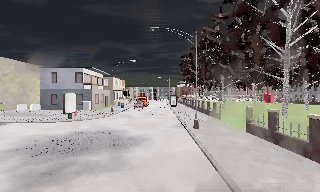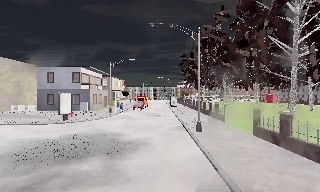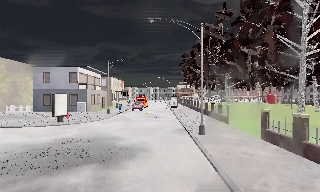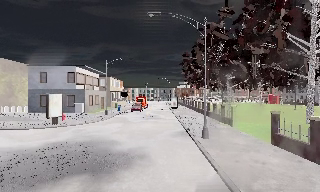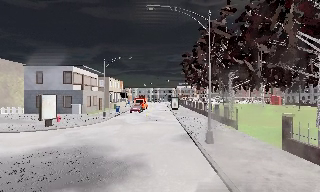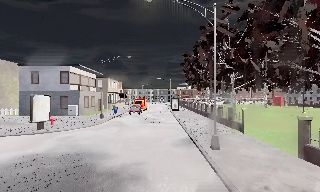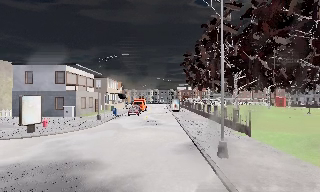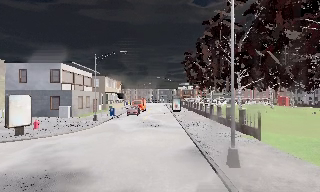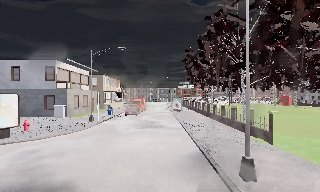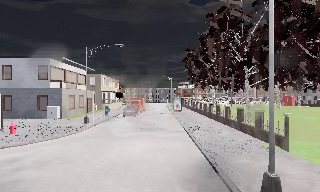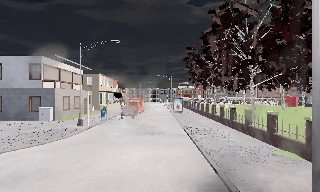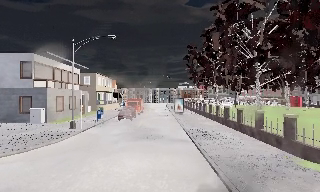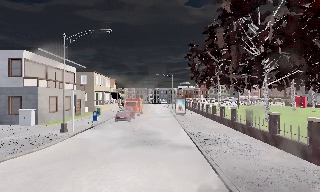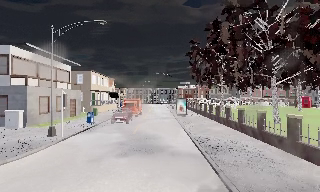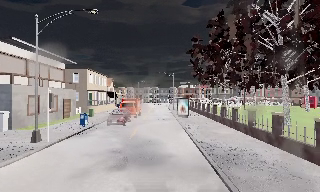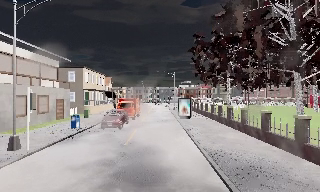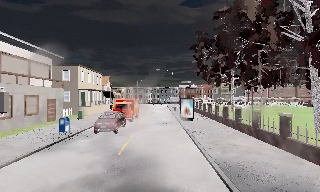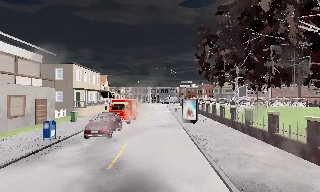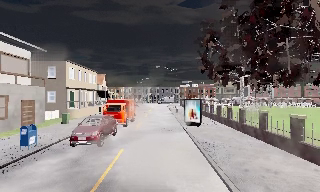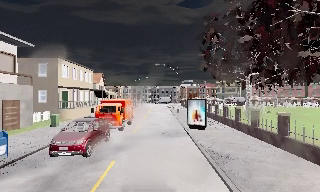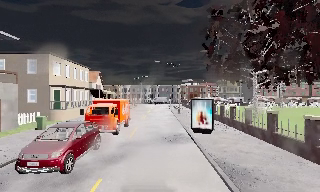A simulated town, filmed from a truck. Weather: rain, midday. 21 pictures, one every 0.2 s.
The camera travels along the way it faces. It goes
forward.
0.0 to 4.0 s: The camera travels forward, about 25 m, so what stands in front looms larger. It gains speed.
The film runs forward here.
